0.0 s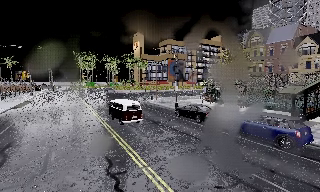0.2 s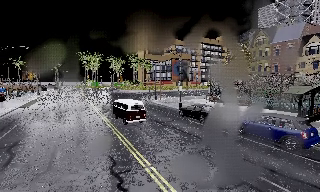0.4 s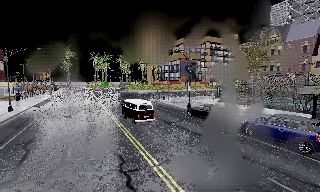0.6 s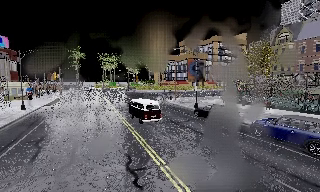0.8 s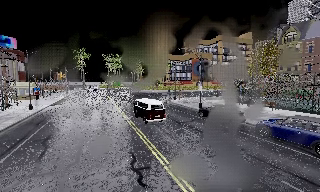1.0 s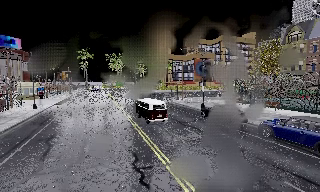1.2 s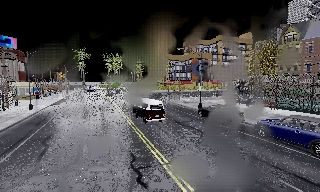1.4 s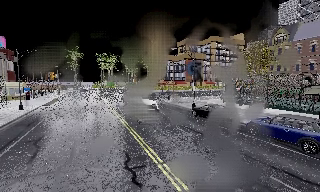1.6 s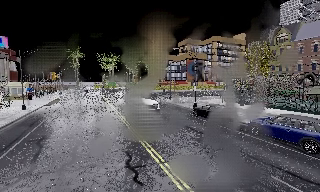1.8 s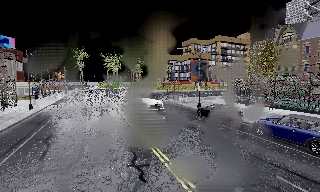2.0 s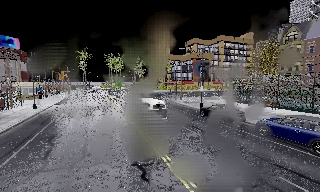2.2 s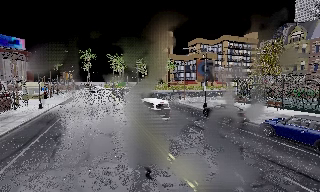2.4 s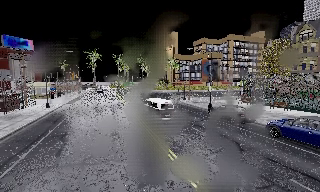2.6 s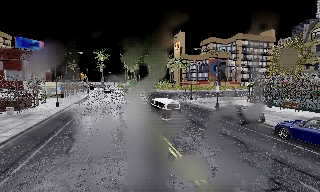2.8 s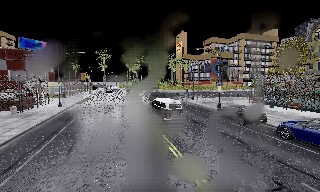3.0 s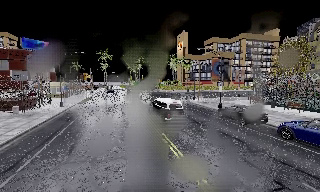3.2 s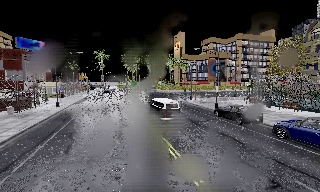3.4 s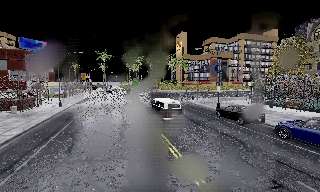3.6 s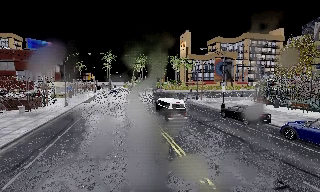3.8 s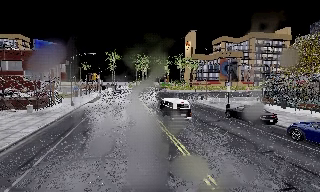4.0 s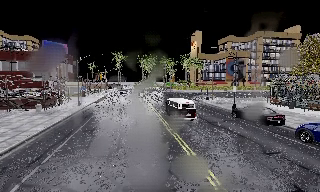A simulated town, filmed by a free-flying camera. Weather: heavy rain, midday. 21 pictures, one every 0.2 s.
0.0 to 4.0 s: The scene slides to the right, as the camera pans about 20 degrees to its left. It travels backward, about 1 m, so what stands in front gets smaller.
The film runs forward here.
